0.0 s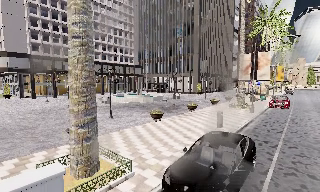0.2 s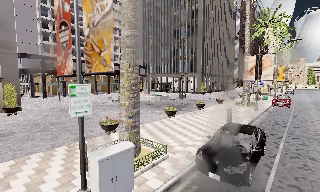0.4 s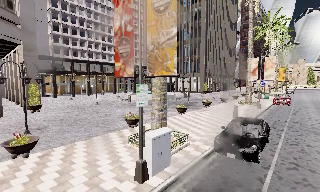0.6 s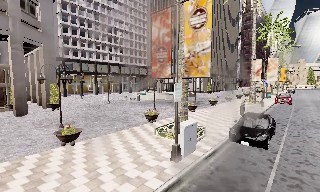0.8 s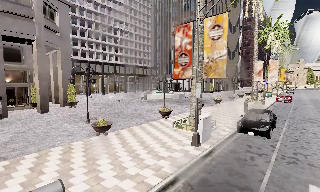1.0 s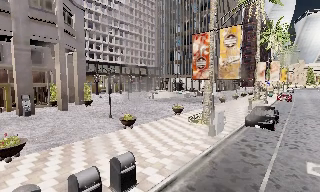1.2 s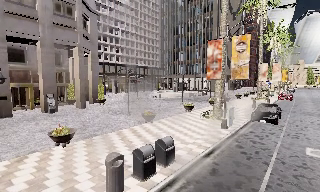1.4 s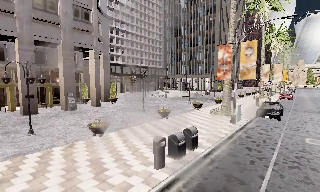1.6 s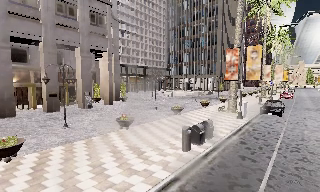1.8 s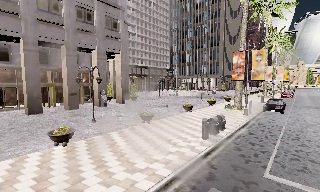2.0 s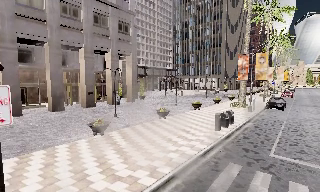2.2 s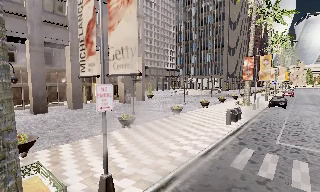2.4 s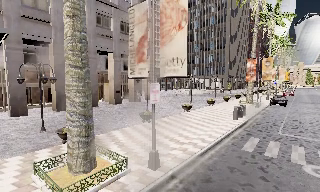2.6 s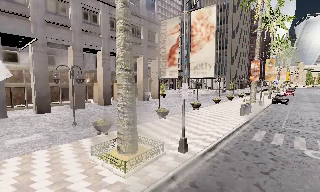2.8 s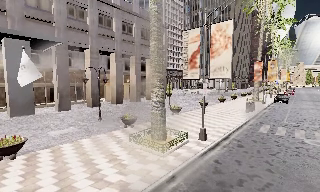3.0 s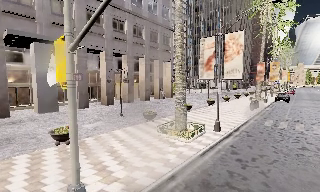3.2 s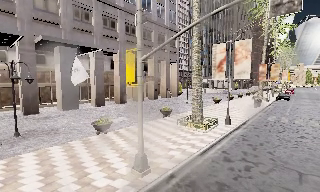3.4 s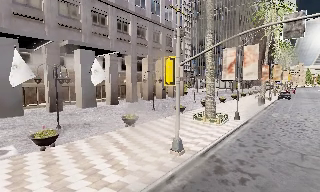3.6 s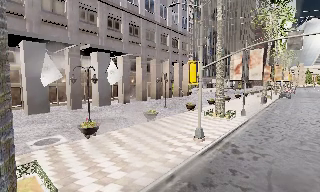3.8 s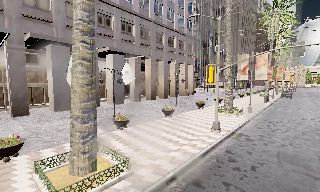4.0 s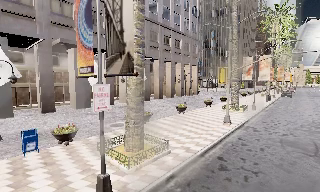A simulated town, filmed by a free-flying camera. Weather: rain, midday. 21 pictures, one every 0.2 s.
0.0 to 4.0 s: The camera travels backward and to its left, about 45 m, so what stands in front gets smaller.
The film runs forward here.
